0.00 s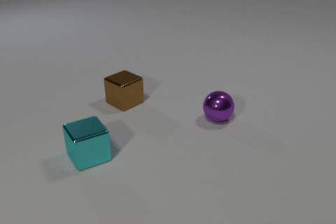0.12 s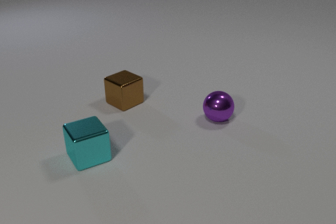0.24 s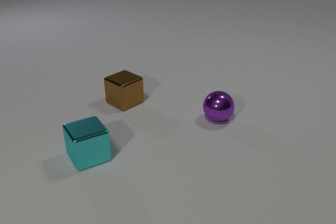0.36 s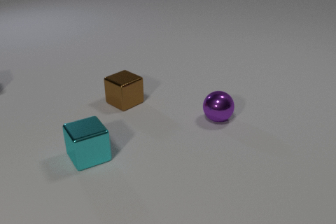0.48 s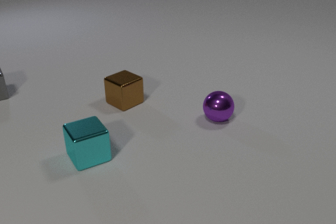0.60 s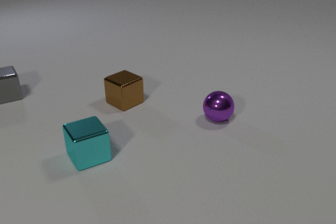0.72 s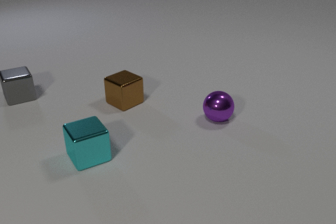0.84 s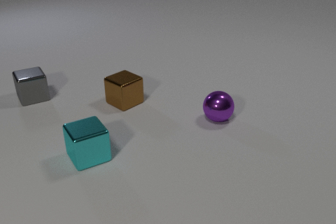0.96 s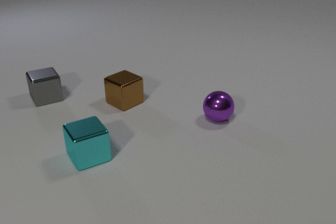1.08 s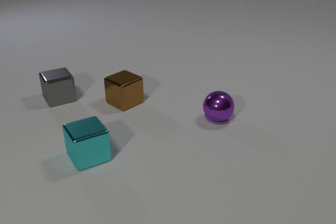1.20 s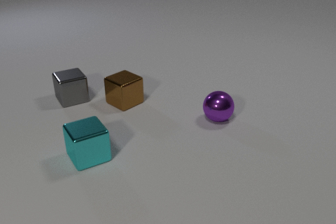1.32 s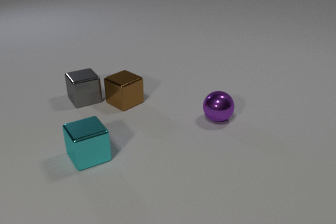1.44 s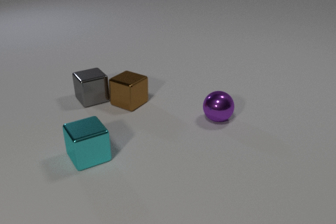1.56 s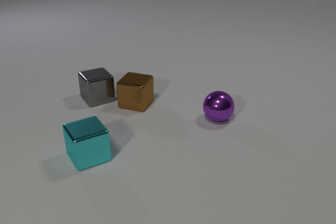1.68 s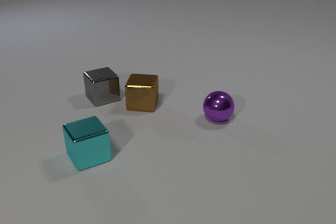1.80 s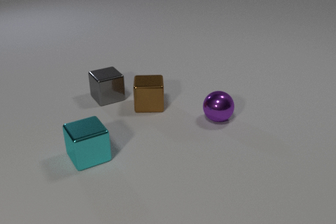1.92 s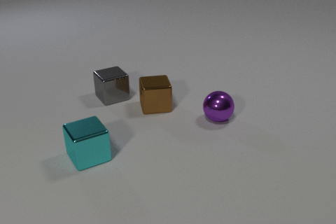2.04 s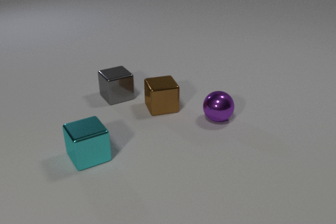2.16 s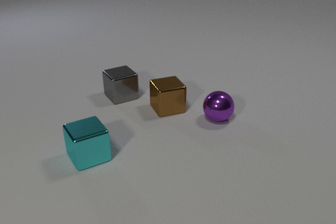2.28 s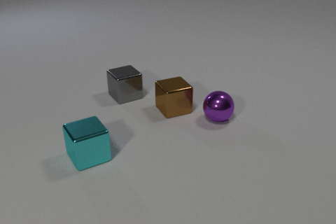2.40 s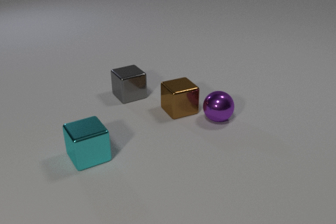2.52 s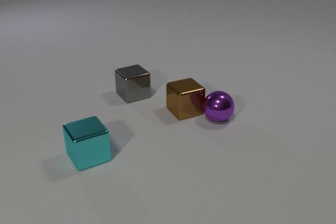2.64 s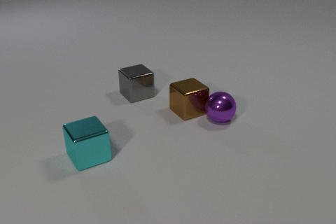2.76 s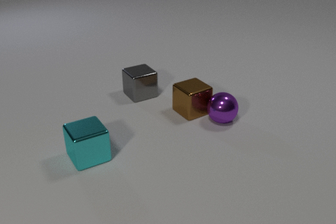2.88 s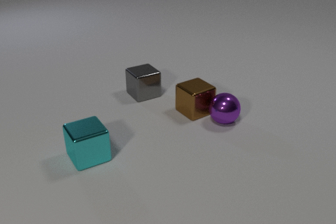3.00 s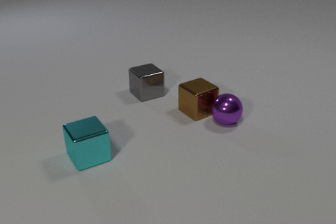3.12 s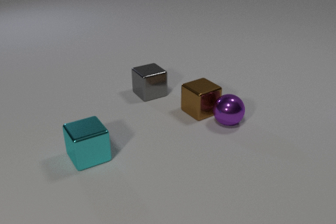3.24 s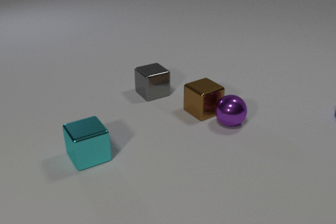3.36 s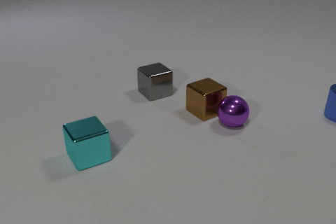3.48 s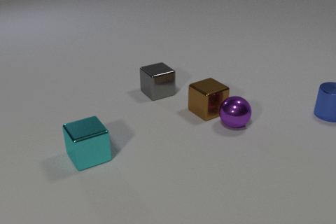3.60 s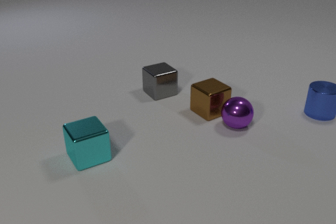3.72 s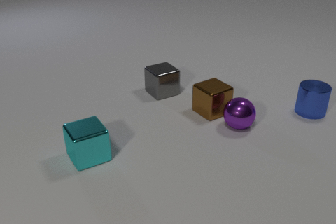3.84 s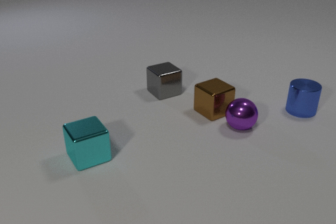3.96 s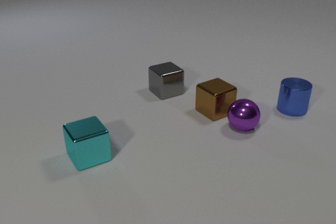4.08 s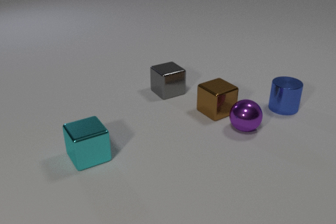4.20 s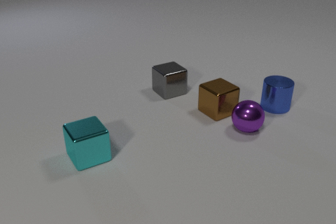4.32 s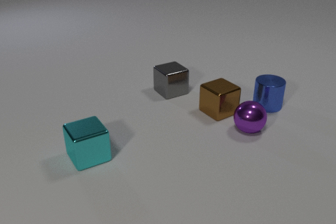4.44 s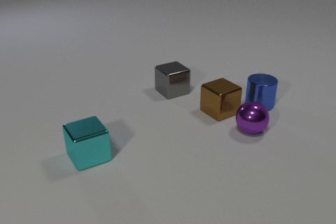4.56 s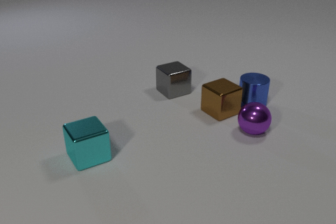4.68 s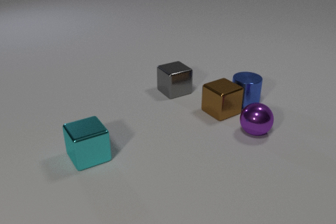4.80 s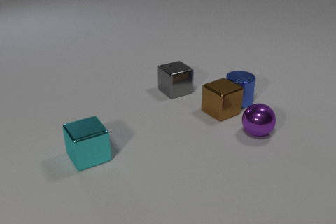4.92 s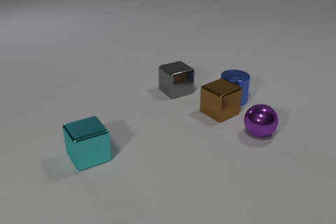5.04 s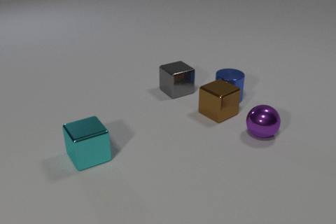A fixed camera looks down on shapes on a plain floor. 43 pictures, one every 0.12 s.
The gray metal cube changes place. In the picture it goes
to the right.
The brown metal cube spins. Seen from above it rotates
counterclockwise.
0.00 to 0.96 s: The gray metal cube comes in at the left edge, slides to the right and toward the camera.
0.96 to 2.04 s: The gray metal cube slides to the right. The brown metal cube slides to the right, spins so that its near face slides to the right, counterclockwise seen from above. The gray metal cube and the brown metal cube collide.
2.04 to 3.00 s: The gray metal cube slides to the right. The brown metal cube slides to the right. The purple metal sphere rolls to the right. The brown metal cube and the purple metal sphere collide.
3.00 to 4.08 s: The gray metal cube slides to the right. The brown metal cube slides to the right. The purple metal sphere rolls to the right and toward the camera. The blue metal cylinder comes in at the right edge, slides to the left.
4.08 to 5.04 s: The gray metal cube slides to the right. The purple metal sphere rolls to the right and toward the camera. The blue metal cylinder slides to the left. The brown metal cube and the blue metal cylinder collide.
What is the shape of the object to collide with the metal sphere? cube.
Are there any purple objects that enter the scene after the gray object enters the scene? no.
Are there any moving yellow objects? no.
